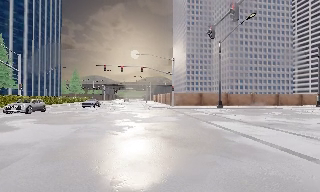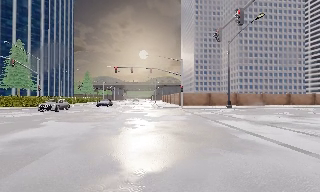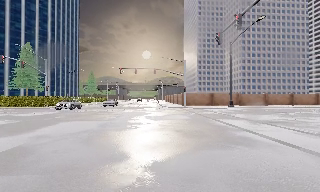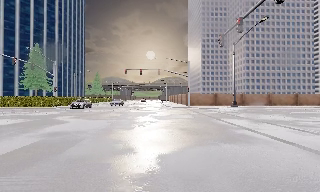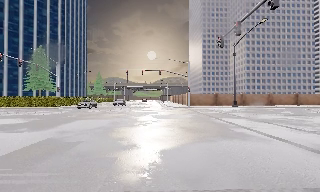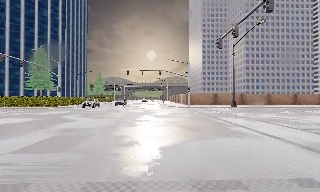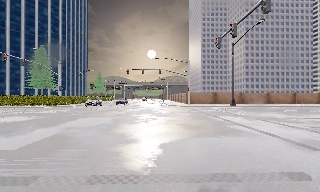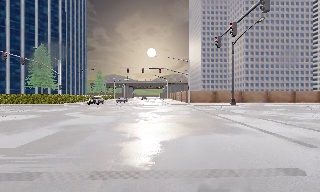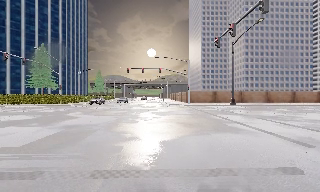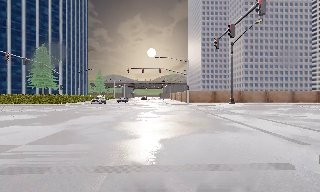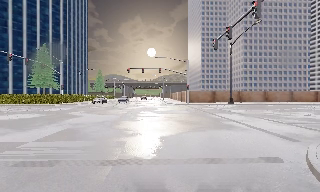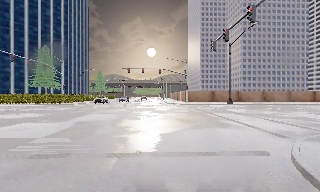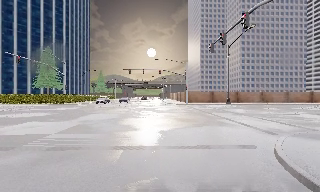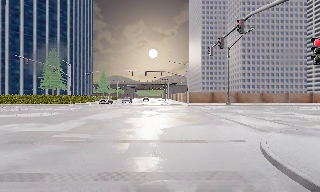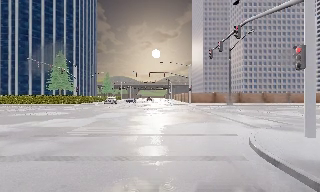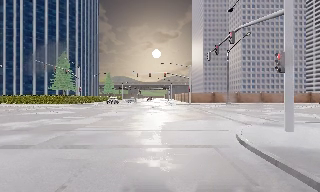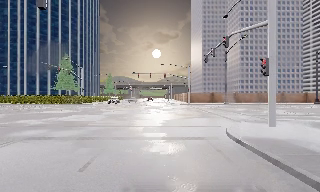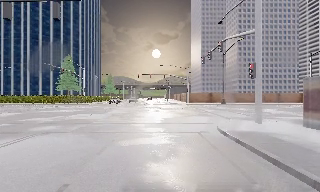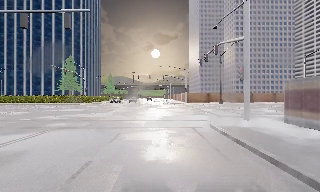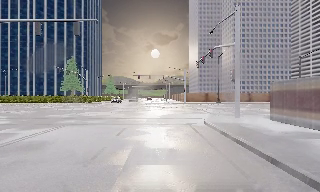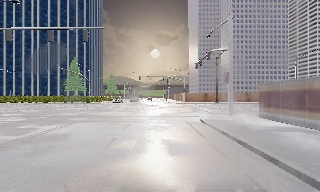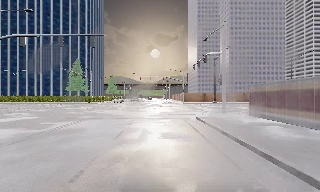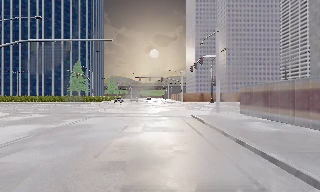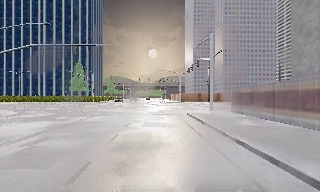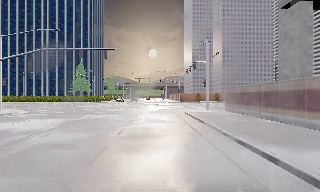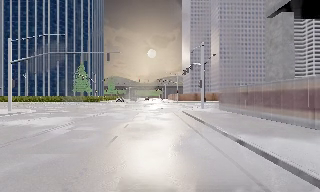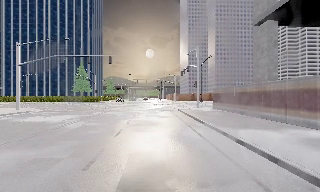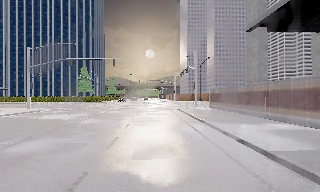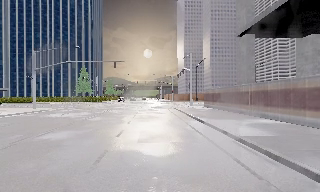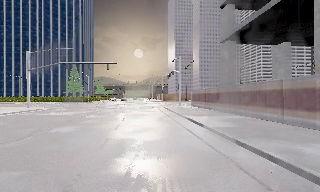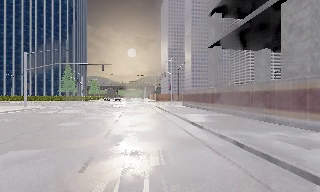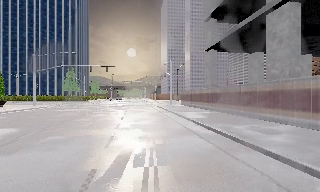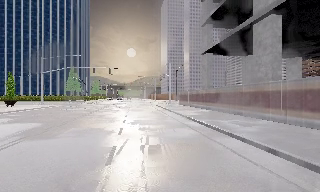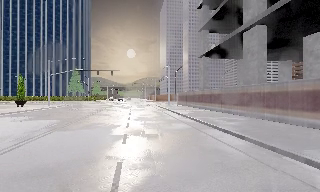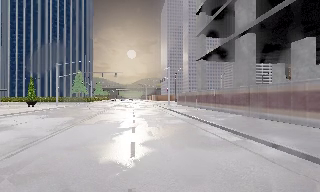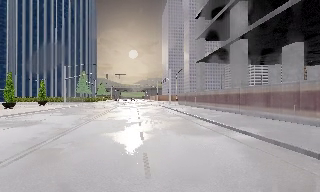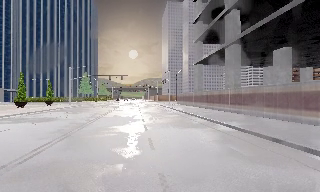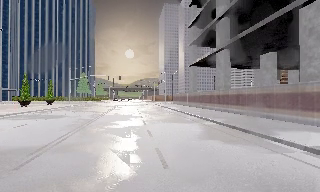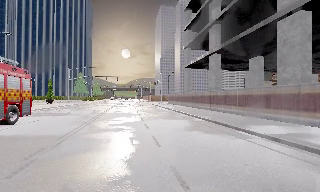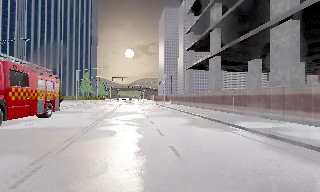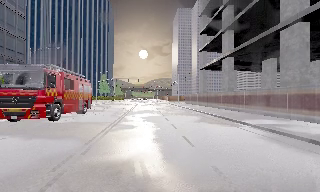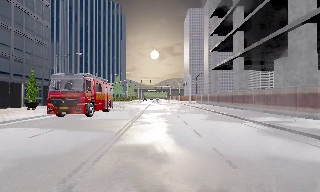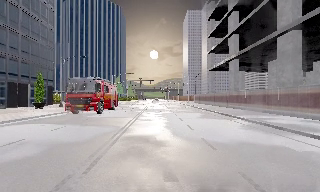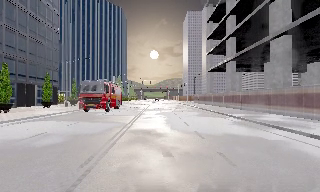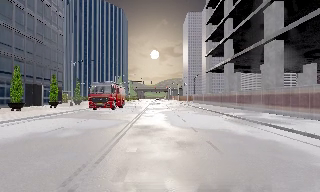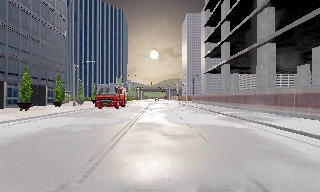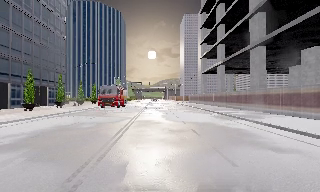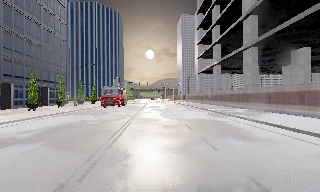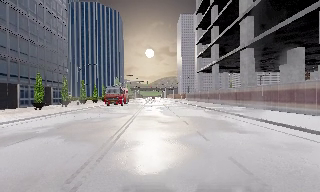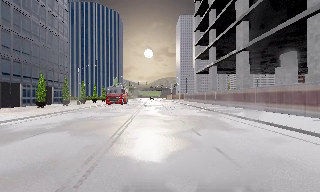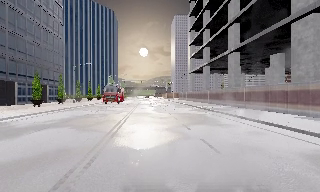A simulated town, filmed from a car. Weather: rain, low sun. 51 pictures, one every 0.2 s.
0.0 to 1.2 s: The camera travels backward, about 3 m, so what stands in front gets smaller. It loses speed.
1.2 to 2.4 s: The camera travels backward, about 2 m, so what stands in front gets smaller. It gains speed.
2.4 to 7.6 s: The camera travels backward, about 35 m, so what stands in front gets smaller. It gains speed.
7.6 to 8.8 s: The scene slides to the right, as the camera pans about 10 degrees to its left. It travels backward, about 8 m, so what stands in front gets smaller.
8.8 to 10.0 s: The camera travels backward, about 6 m, so what stands in front gets smaller.
The film runs backward here.
